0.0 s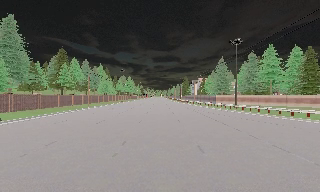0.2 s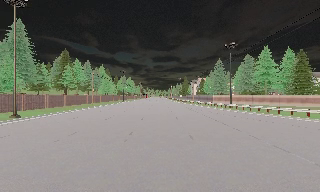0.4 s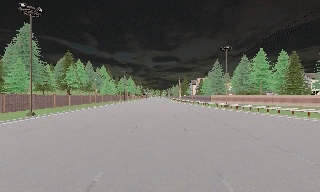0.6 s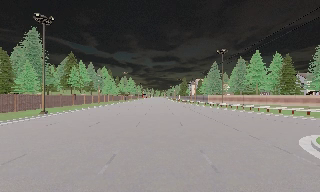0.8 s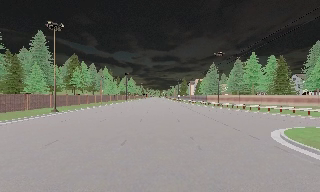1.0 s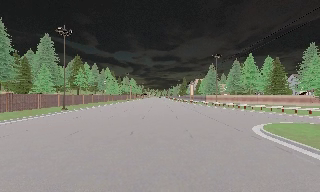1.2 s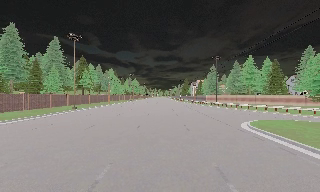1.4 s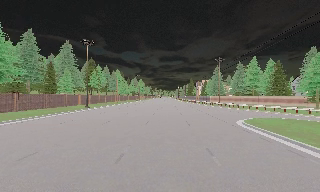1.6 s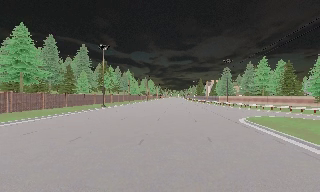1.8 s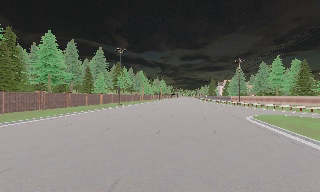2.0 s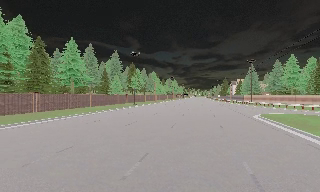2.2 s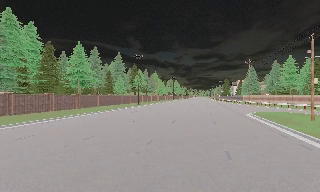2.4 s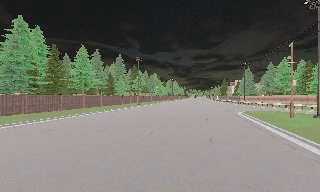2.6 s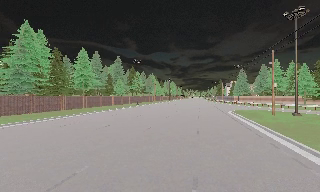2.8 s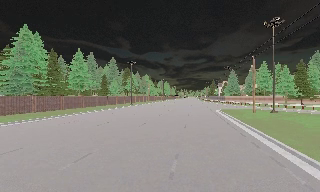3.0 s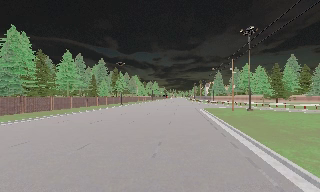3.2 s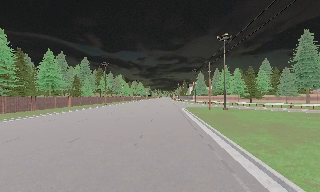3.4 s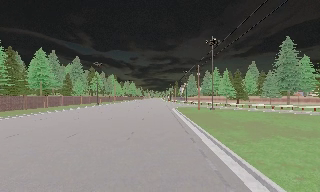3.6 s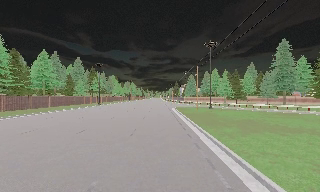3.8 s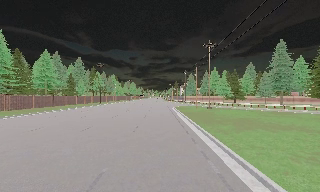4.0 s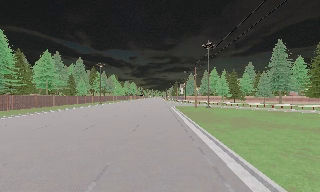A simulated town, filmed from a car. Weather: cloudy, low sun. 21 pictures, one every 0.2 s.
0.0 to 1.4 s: The camera travels backward, about 14 m, so what stands in front gets smaller.
1.4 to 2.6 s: The camera pans to its left, which is counterclockwise from overhead, by about 10 degrees. It travels backward, about 12 m, so what stands in front gets smaller.
2.6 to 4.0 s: The scene slides to the left, as the camera pans about 15 degrees to its right. It travels backward, about 8 m, so what stands in front gets smaller. It loses speed.
The film runs backward here.
